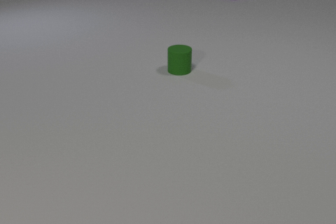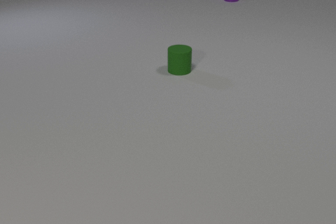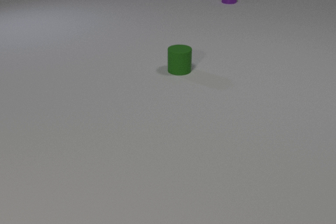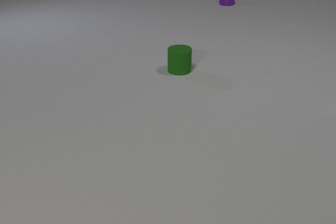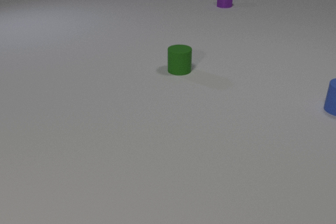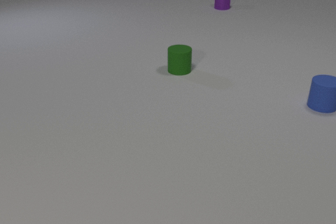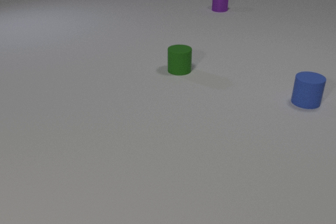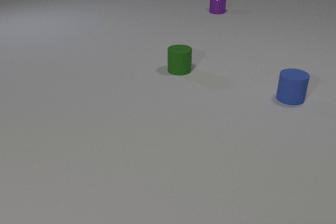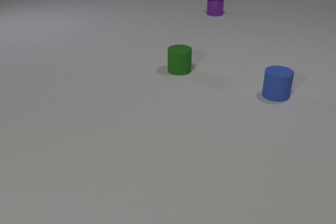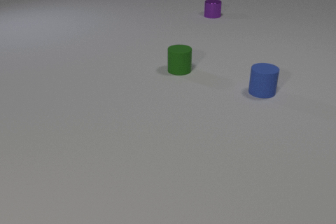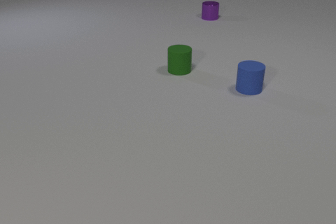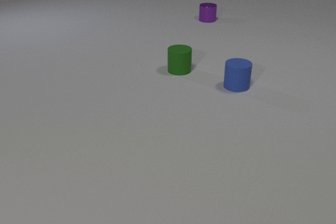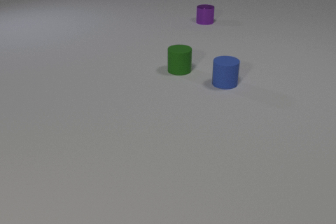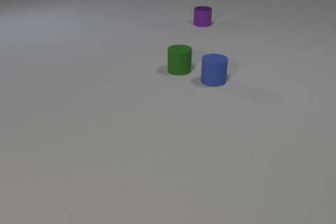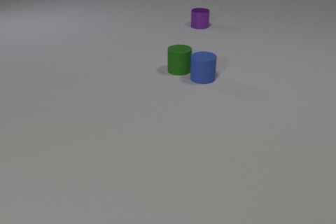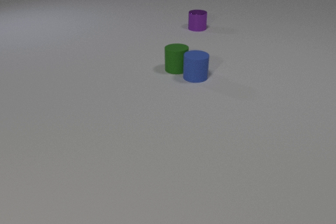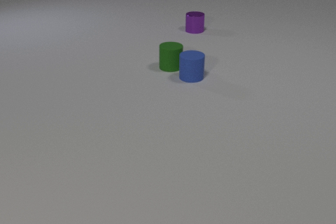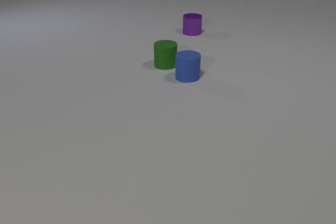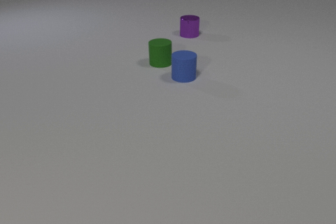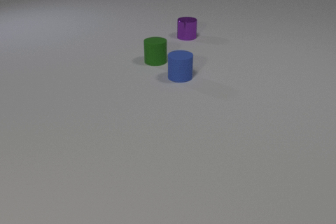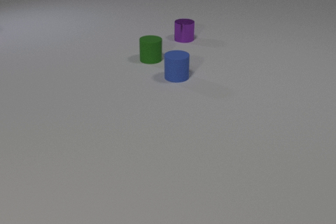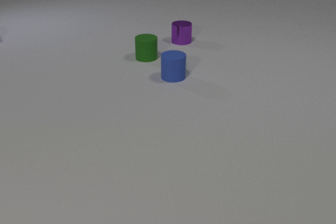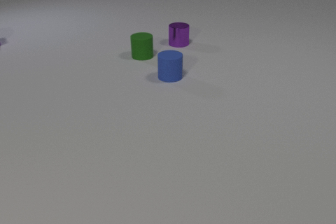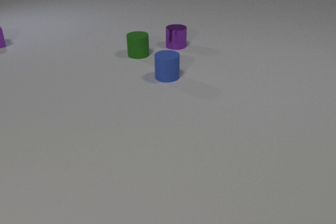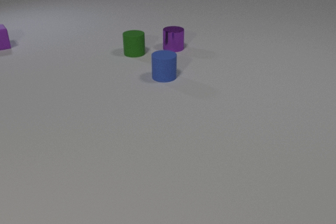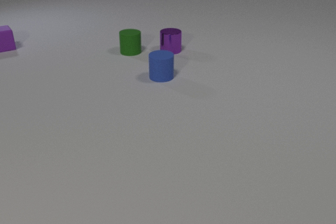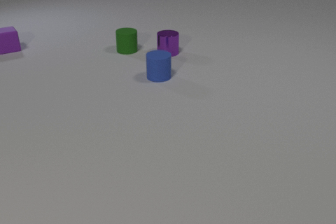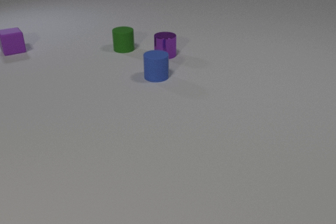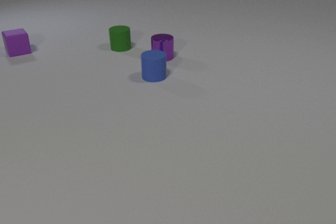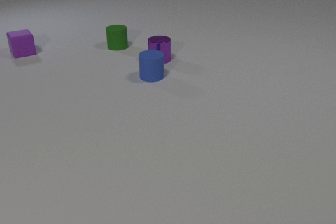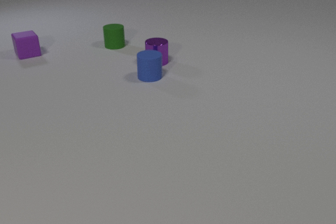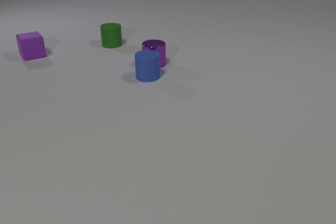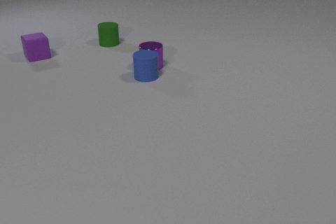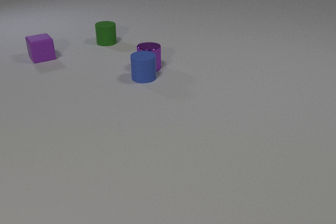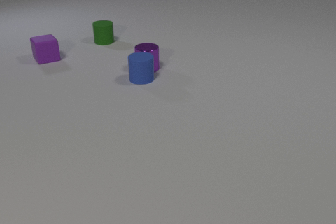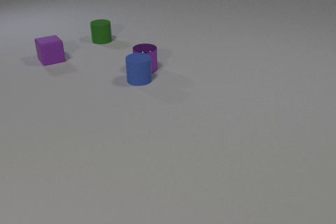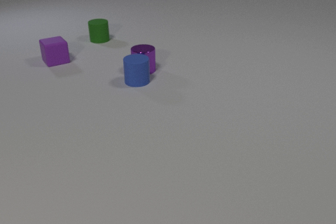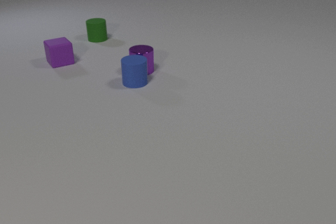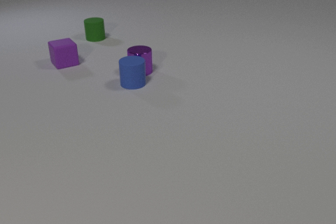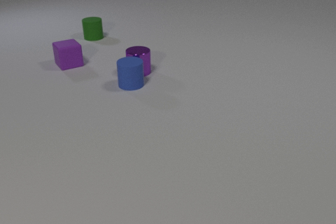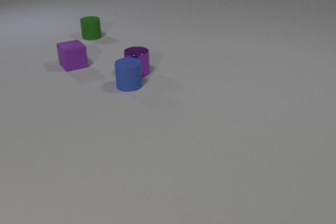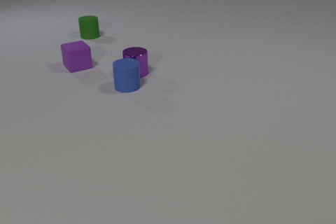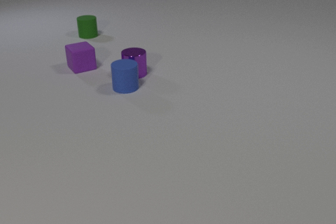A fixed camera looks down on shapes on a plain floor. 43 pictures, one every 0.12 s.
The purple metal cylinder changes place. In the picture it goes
toward the camera.
The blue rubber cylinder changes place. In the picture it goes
to the left.
0.00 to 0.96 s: The blue rubber cylinder comes in at the right edge, slides to the left. The purple metal cylinder slides toward the camera.
0.96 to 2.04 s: The blue rubber cylinder slides to the left. The green rubber cylinder slides to the left and away from the camera. The purple metal cylinder slides toward the camera. The blue rubber cylinder and the green rubber cylinder collide.
2.04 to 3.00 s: The blue rubber cylinder slides to the left. The green rubber cylinder slides away from the camera and to the left. The purple metal cylinder slides toward the camera. The purple rubber cube comes in at the left edge, slides toward the camera and to the right.
3.00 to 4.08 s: The blue rubber cylinder slides to the left. The green rubber cylinder slides away from the camera and to the left. The purple metal cylinder slides toward the camera and to the left. The purple rubber cube slides toward the camera and to the right. The blue rubber cylinder and the purple metal cylinder collide.
4.08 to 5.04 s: The blue rubber cylinder slides toward the camera and to the left. The green rubber cylinder slides away from the camera and to the left. The purple metal cylinder slides to the left and toward the camera. The purple rubber cube slides to the right and toward the camera.
Are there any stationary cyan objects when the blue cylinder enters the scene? no.
How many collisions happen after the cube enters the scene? 1.
What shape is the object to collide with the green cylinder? cylinder.
